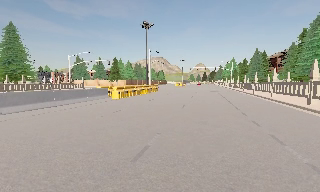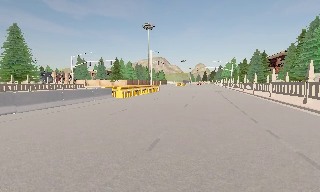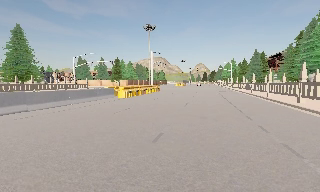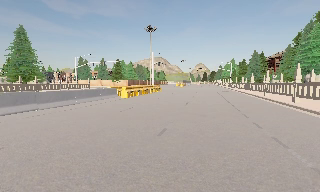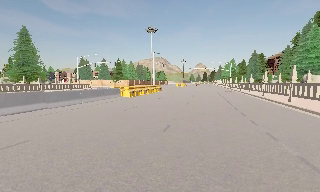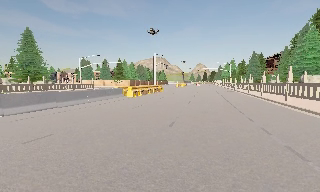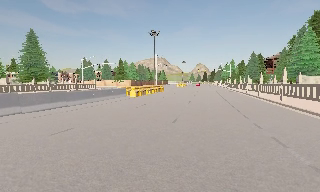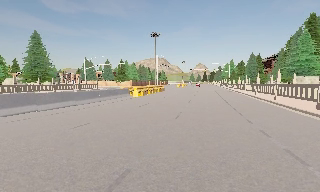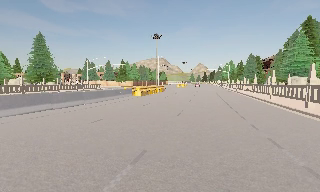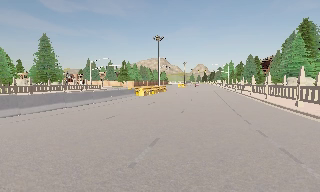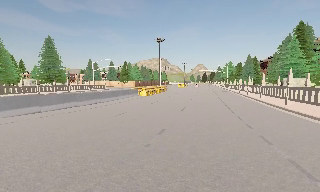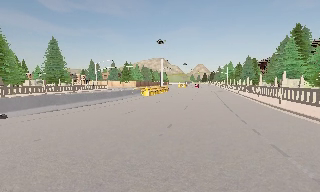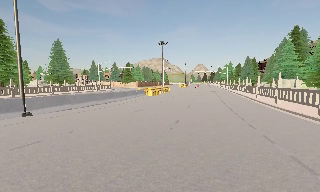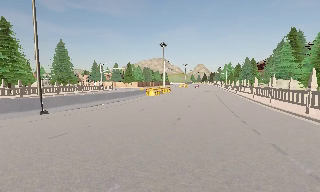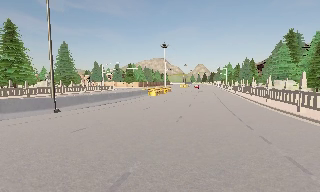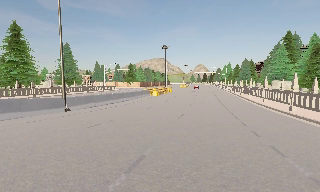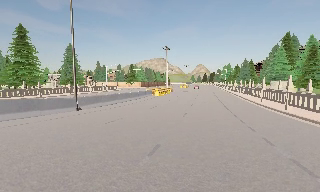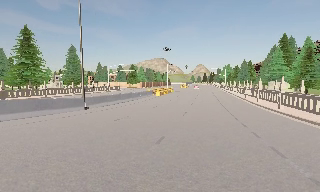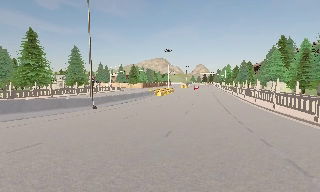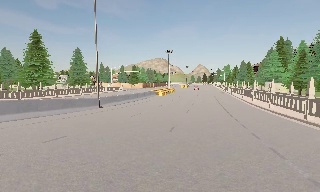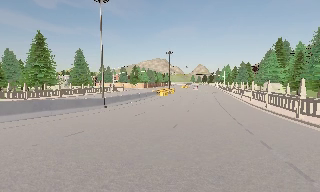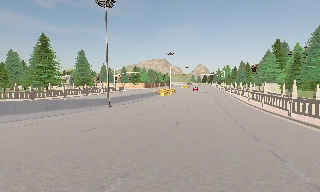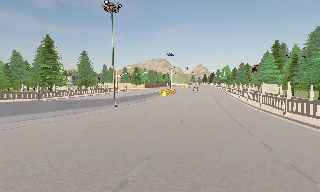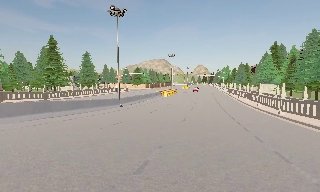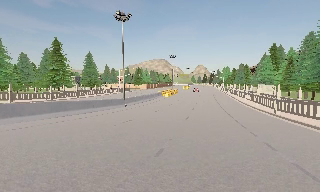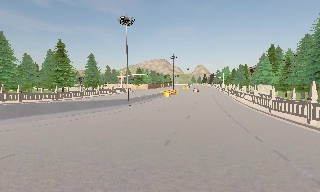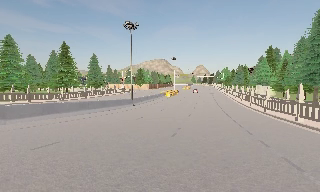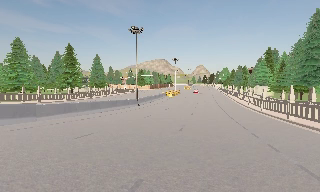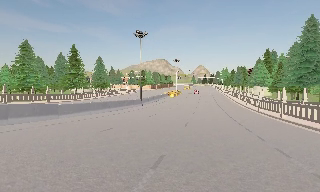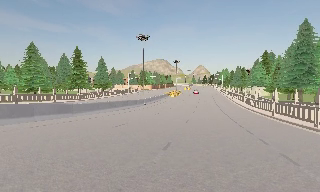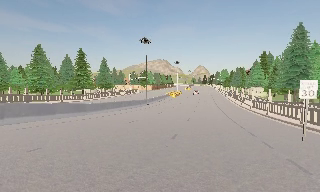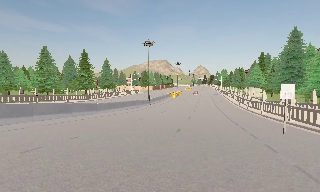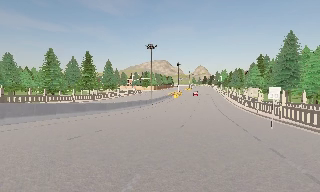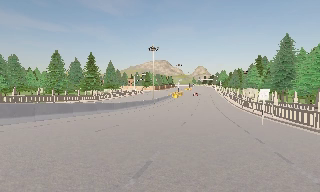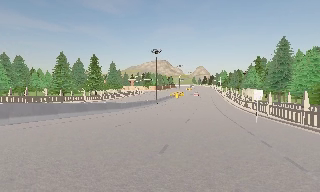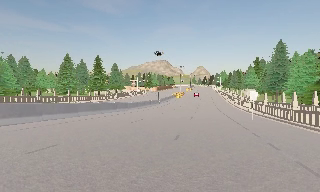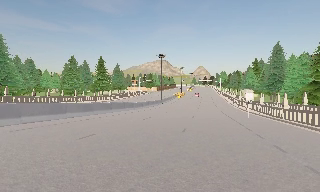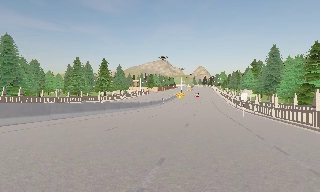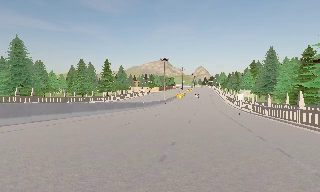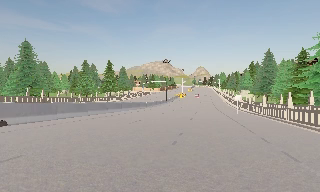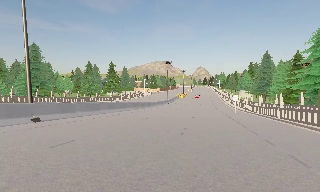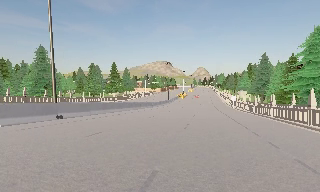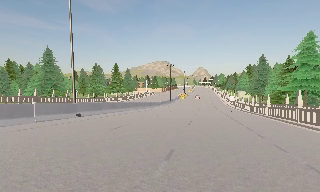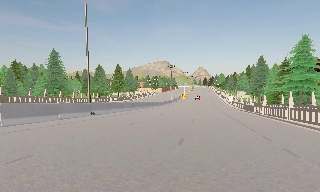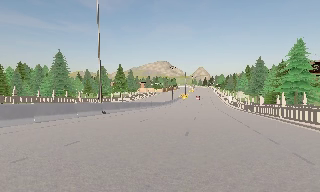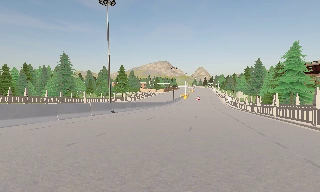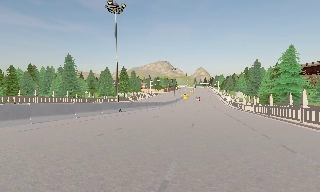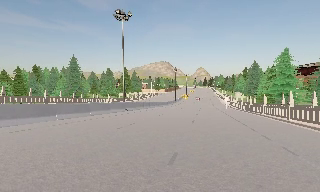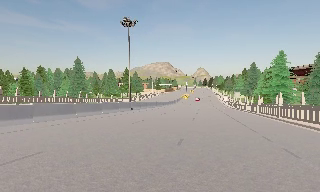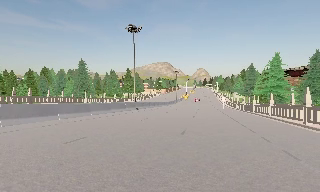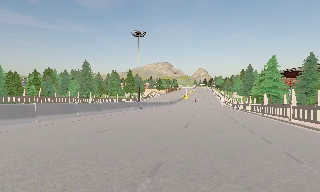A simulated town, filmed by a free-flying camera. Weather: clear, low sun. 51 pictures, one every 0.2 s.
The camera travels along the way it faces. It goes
backward.
0.0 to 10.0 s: The camera travels backward, about 65 m, so what stands in front gets smaller. It gains speed.
The film runs backward here.
